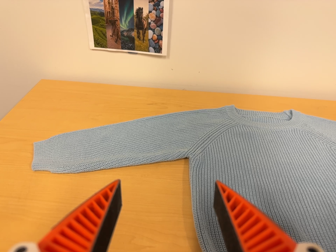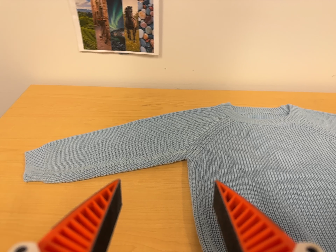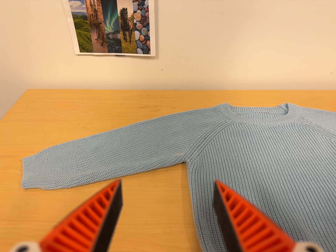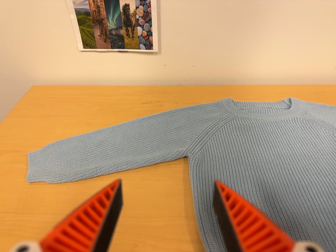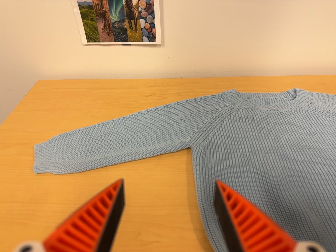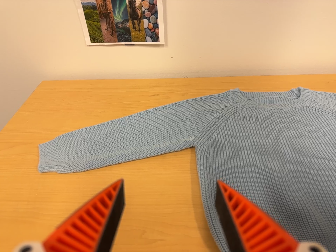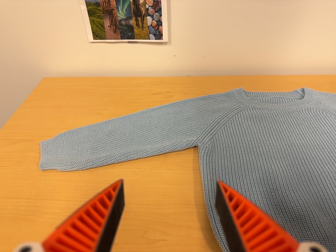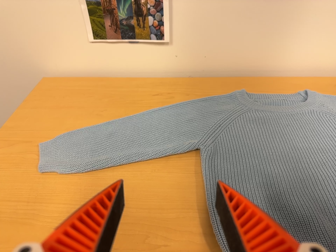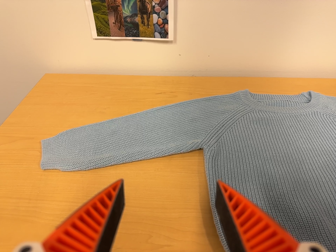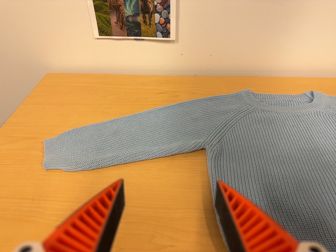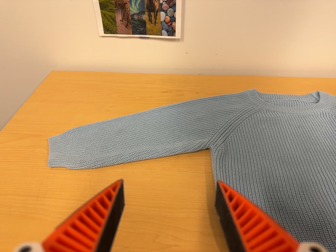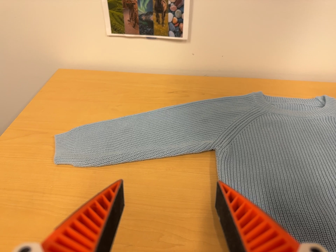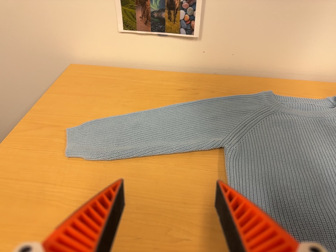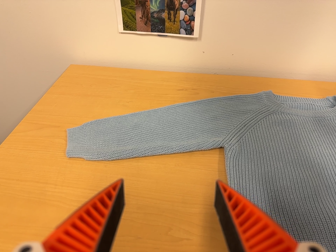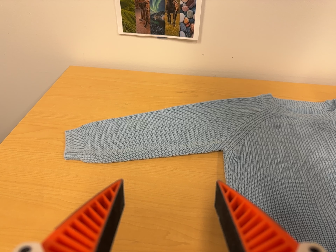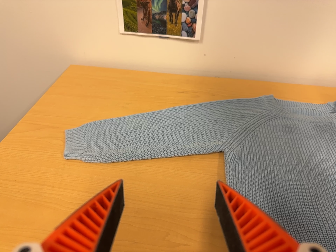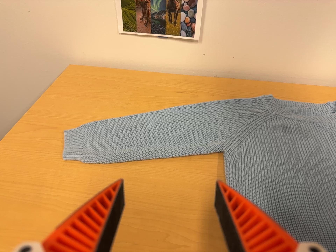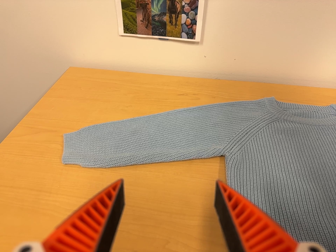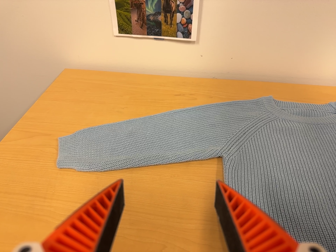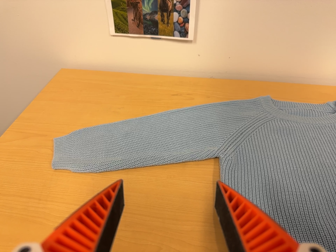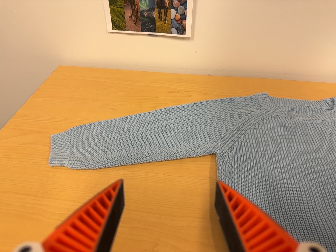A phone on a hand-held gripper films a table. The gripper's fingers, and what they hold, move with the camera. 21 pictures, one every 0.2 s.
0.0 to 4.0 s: The camera travels forward, about 5 cm, so what stands in front looms larger.
The film runs forward here.
